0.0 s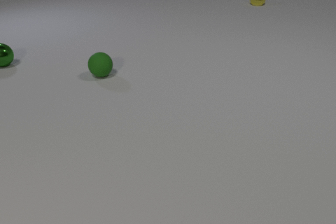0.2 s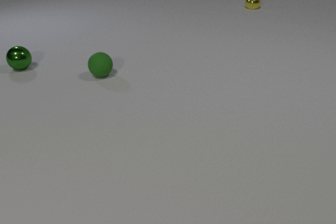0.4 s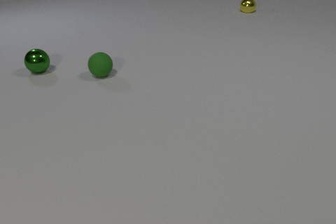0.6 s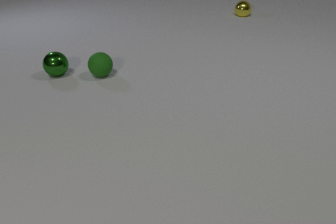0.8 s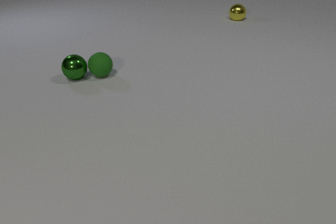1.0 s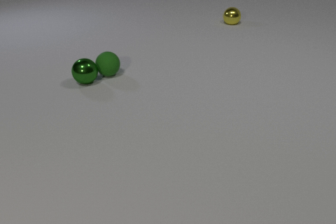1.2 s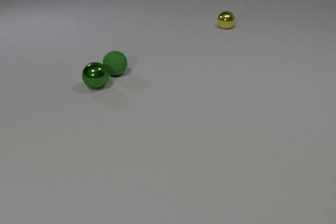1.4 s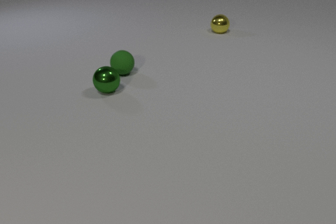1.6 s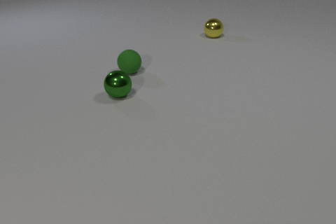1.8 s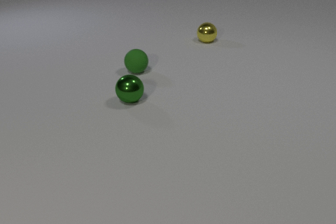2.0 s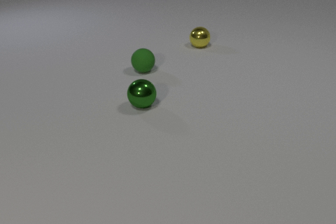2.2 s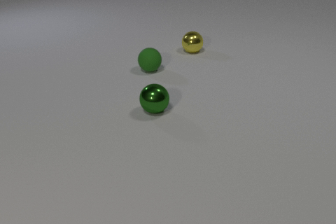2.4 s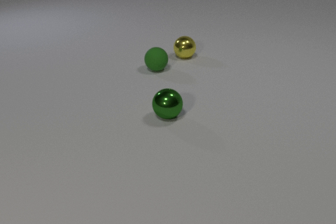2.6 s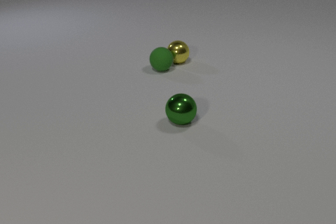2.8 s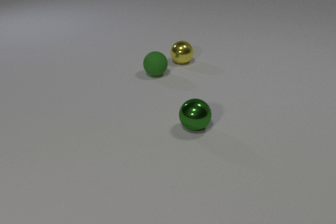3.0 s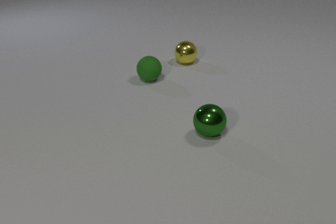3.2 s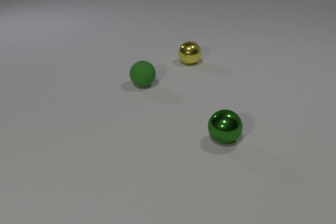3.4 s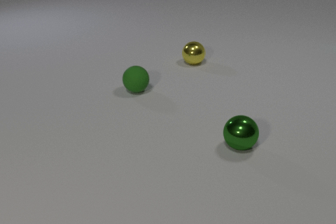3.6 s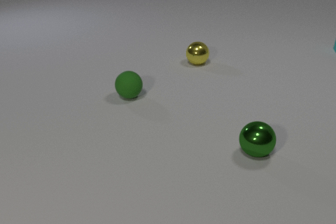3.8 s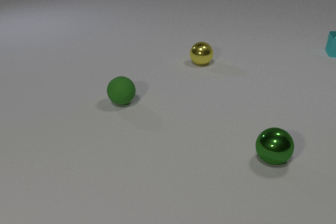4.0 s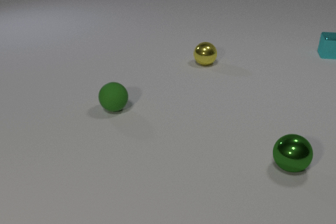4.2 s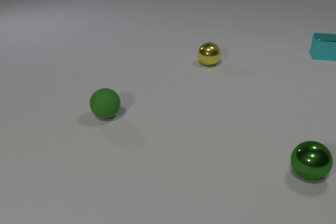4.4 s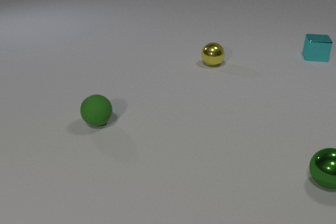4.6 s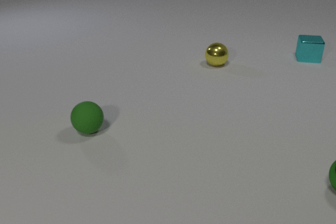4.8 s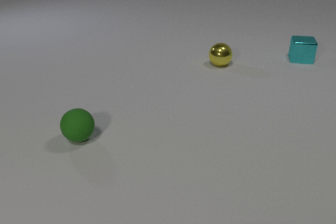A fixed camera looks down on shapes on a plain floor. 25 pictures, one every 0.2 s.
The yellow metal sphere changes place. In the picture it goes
toward the camera.
The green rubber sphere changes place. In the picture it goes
toward the camera.
0.0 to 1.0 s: The green metal sphere rolls to the right and toward the camera. The green rubber sphere rolls to the right. The yellow metal sphere rolls toward the camera. The green metal sphere and the green rubber sphere collide.
1.0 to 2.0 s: The green metal sphere rolls toward the camera and to the right. The green rubber sphere rolls to the right. The yellow metal sphere rolls toward the camera and to the left.
2.0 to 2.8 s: The green metal sphere rolls to the right and toward the camera. The green rubber sphere rolls to the right and toward the camera. The yellow metal sphere rolls toward the camera. The green rubber sphere and the yellow metal sphere collide.
2.8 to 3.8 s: The green metal sphere rolls to the right and toward the camera. The green rubber sphere rolls toward the camera and to the left. The yellow metal sphere rolls to the right. The cyan metal cube comes in at the right edge, slides to the left and toward the camera.
3.8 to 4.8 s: The green metal sphere rolls to the right, leaves at the right edge. The green rubber sphere rolls toward the camera and to the left. The yellow metal sphere rolls to the right. The cyan metal cube slides to the left and toward the camera.
What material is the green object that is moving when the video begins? metal.
How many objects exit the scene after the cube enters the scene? 1.
How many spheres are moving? 3.
